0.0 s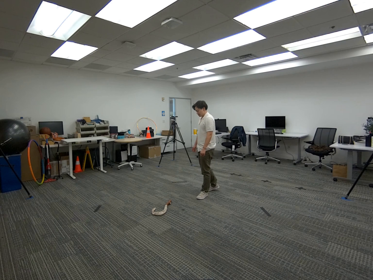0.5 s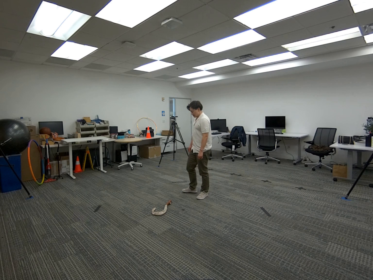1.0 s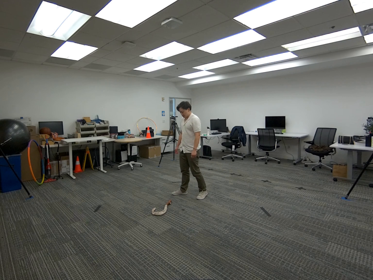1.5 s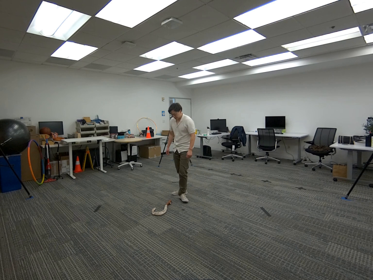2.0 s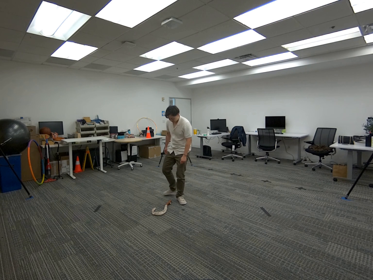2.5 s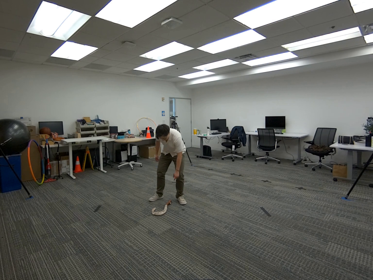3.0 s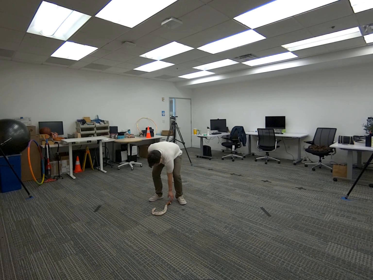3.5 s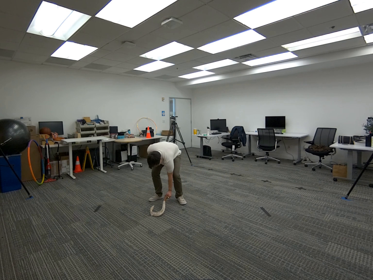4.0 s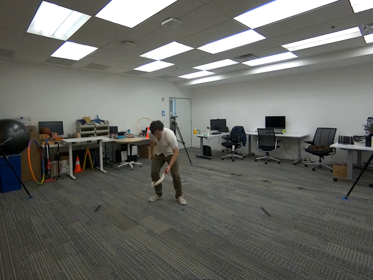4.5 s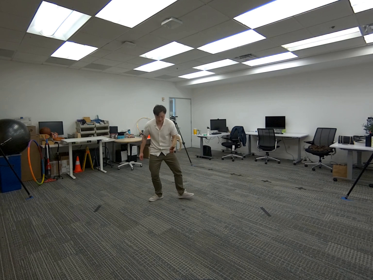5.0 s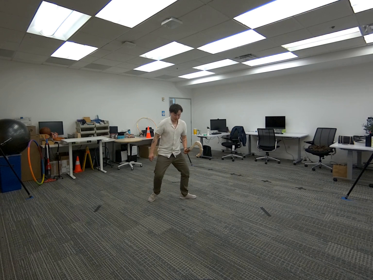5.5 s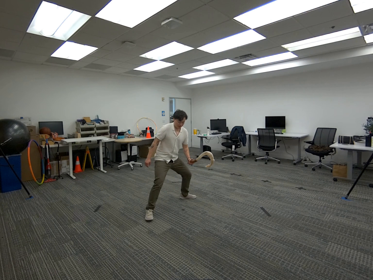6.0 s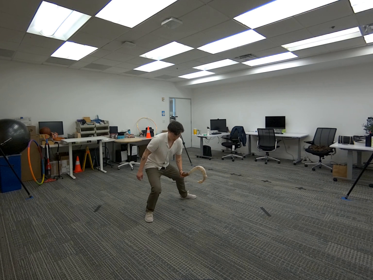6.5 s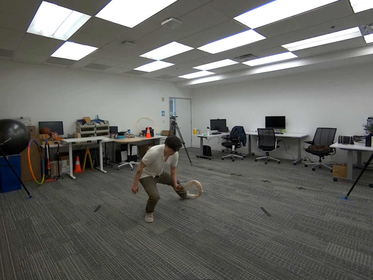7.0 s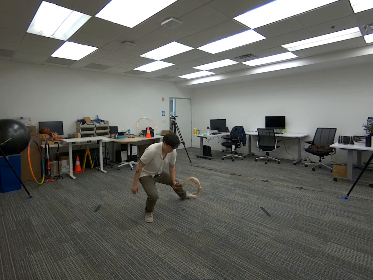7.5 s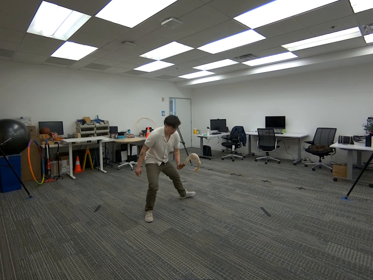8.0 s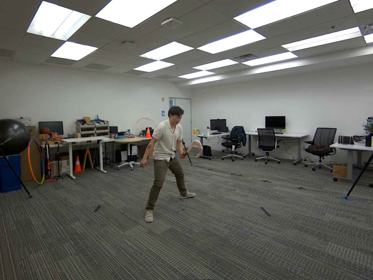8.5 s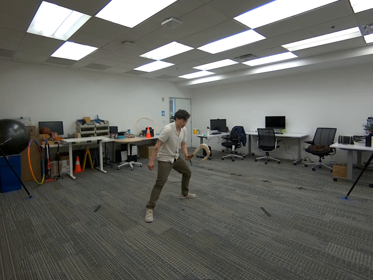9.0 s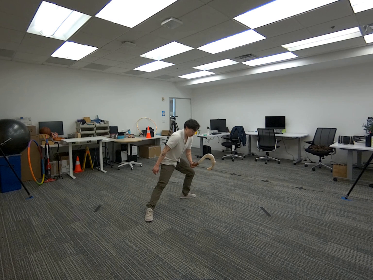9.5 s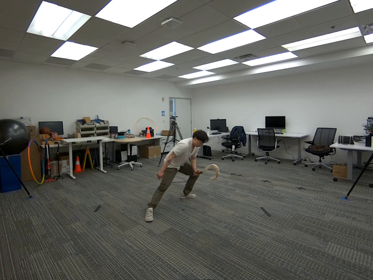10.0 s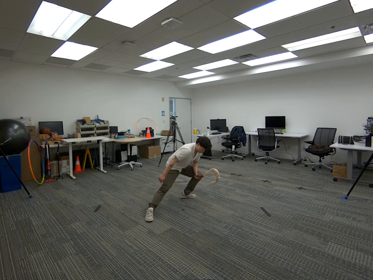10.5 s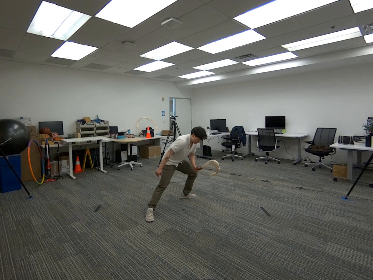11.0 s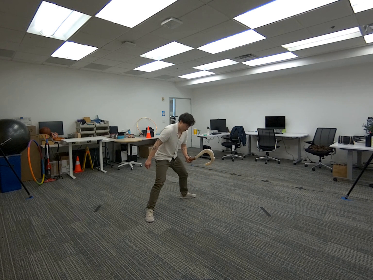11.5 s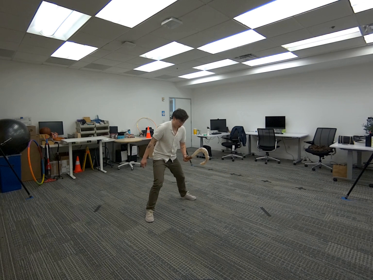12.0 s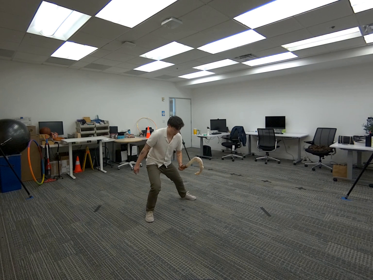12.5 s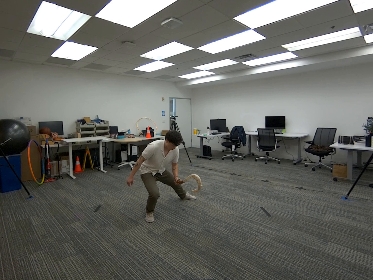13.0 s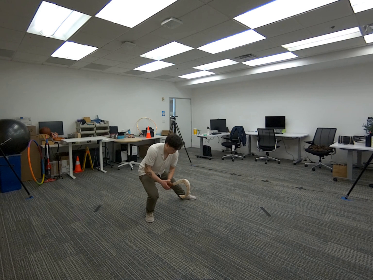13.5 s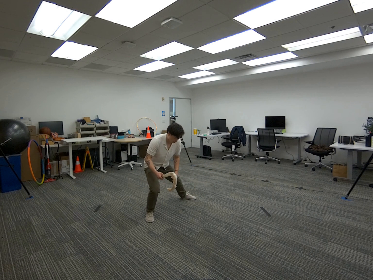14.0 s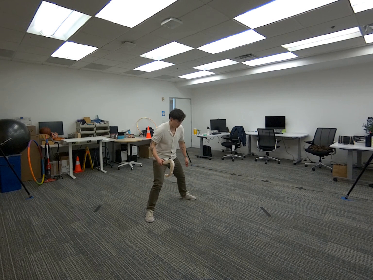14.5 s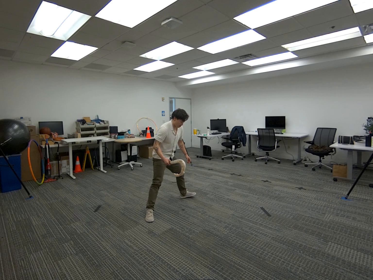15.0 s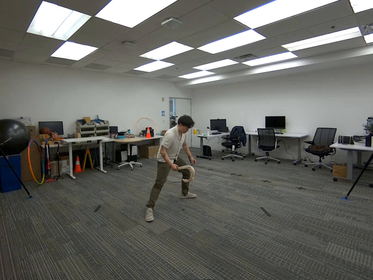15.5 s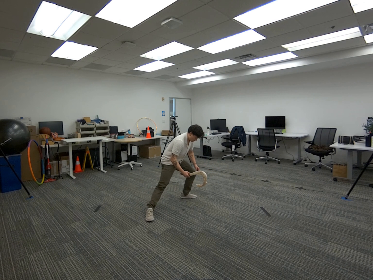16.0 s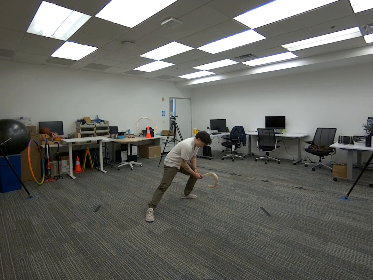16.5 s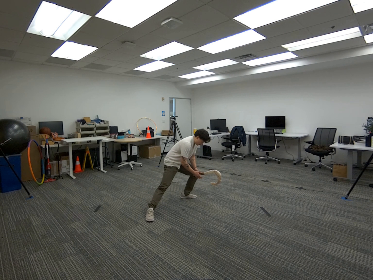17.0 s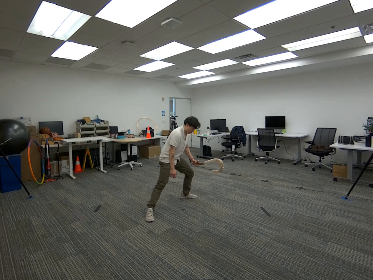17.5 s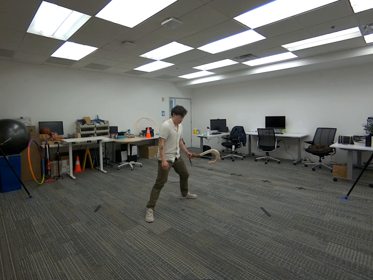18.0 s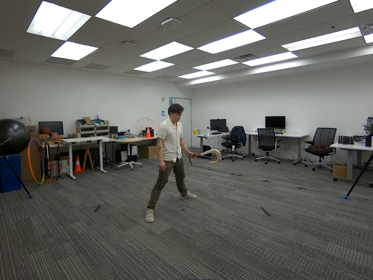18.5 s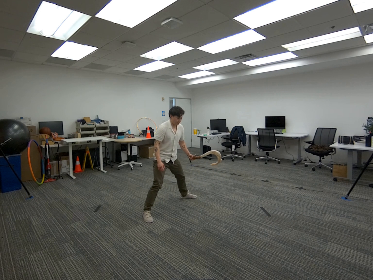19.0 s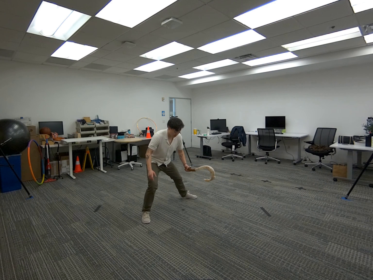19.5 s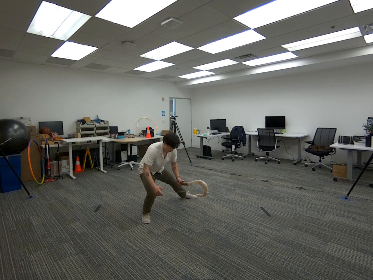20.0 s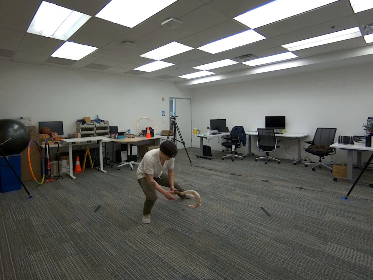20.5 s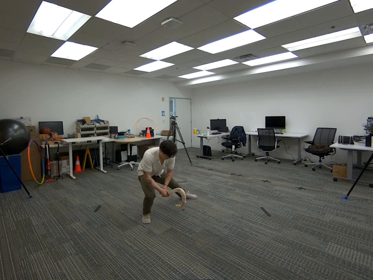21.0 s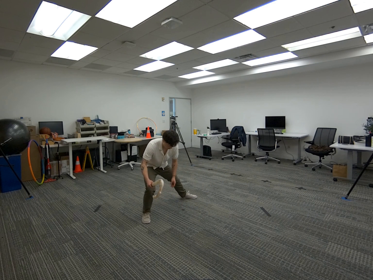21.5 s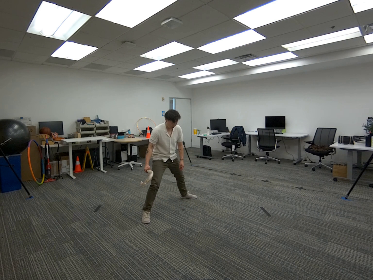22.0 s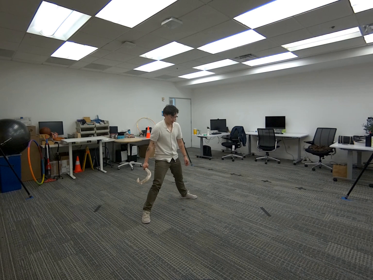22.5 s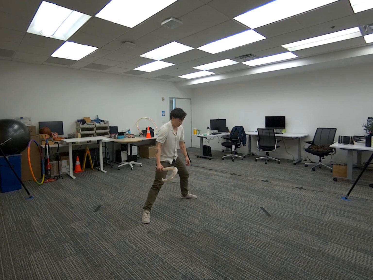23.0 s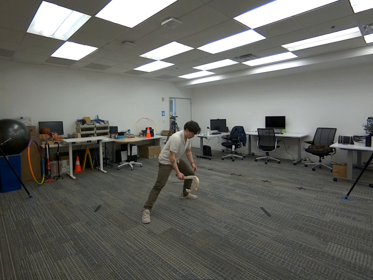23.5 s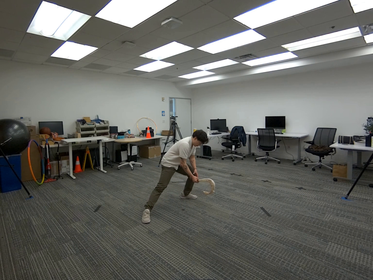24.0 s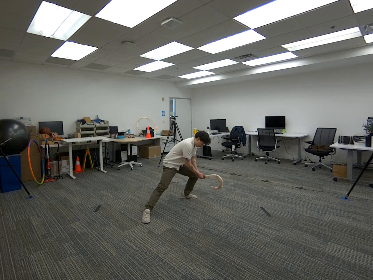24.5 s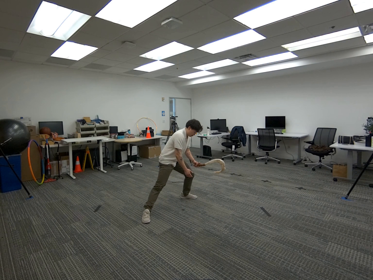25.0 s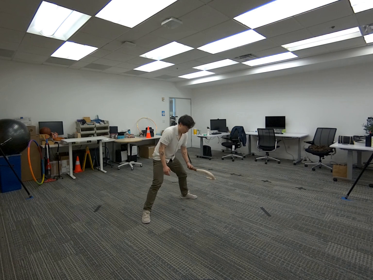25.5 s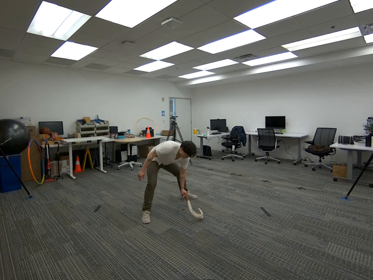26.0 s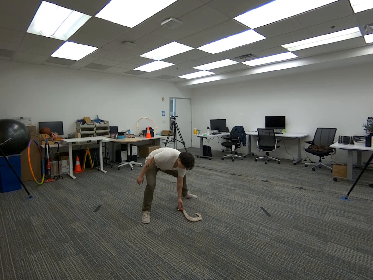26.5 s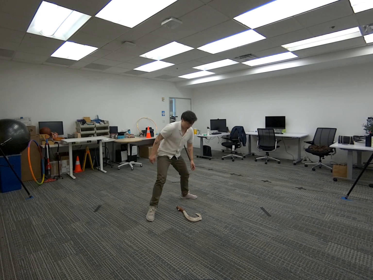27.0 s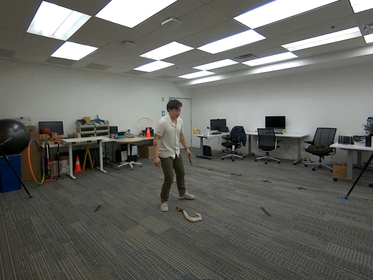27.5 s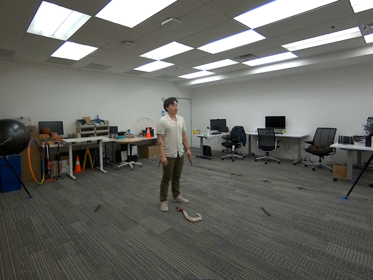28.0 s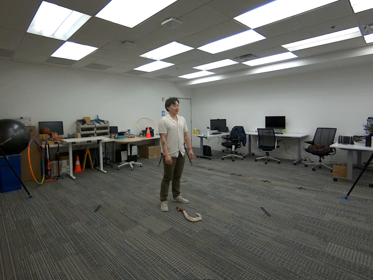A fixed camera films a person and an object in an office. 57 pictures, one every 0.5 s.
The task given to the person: Walk over to the Big Fish Hook on the ground and pick up the Big Fish Hook using your left hand and proceed to do side lunges and handing over the Big Fish Hook from hand to hand as you switch sides. Place the Big Fish Hook on the ground when complete.
